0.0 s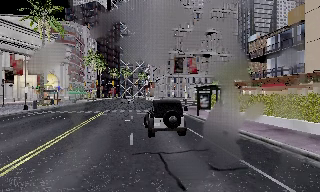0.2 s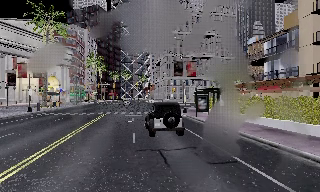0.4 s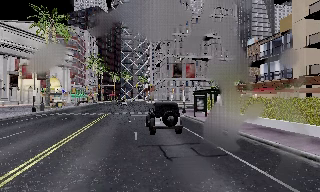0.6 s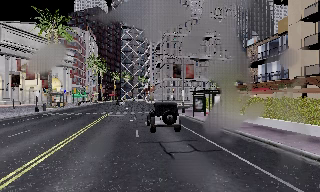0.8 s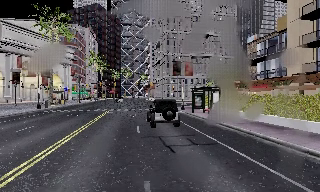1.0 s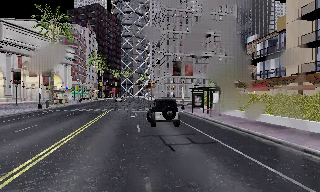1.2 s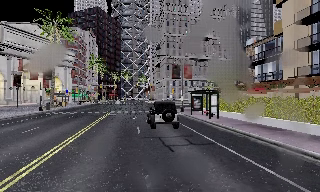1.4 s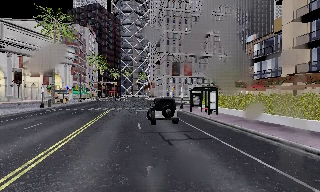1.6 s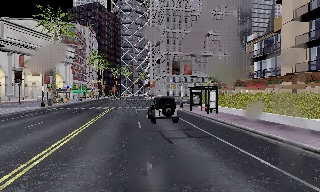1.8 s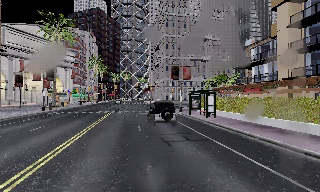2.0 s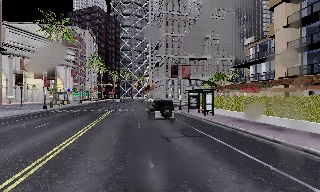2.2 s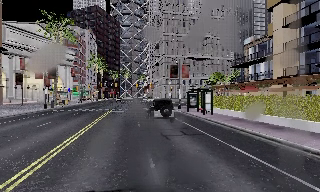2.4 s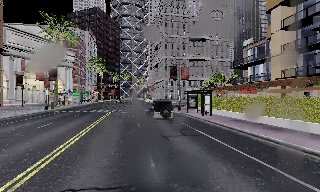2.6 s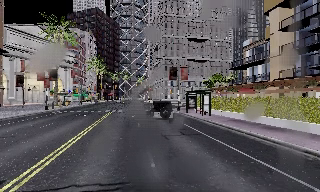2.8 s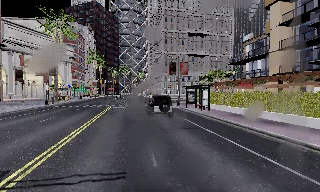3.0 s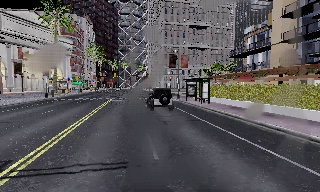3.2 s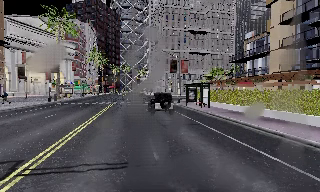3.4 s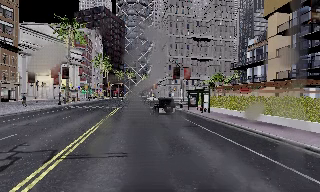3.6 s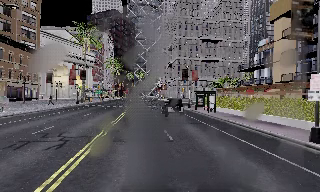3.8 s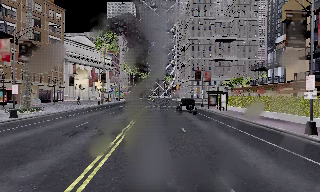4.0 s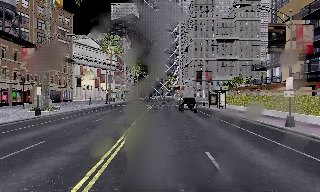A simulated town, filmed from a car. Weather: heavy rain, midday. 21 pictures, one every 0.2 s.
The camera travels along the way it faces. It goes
backward.
0.0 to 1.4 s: The camera travels backward, about 3 m, so what stands in front gets smaller. It loses speed.
1.4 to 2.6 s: The camera travels backward, about 1.5 m, so what stands in front gets smaller.
2.6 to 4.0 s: The scene slides to the right, as the camera pans about 10 degrees to its left. It travels backward, about 7 m, so what stands in front gets smaller. It gains speed.
The film runs backward here.
